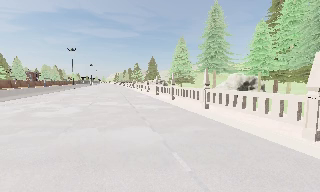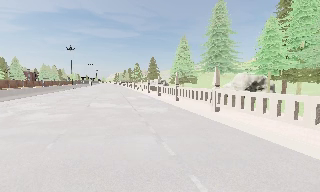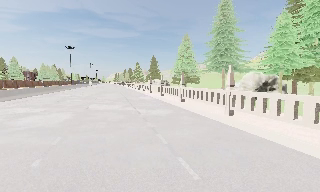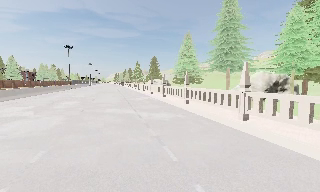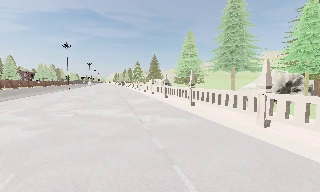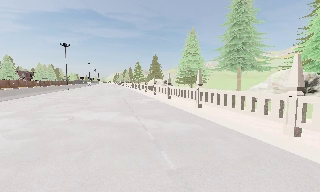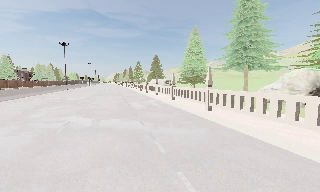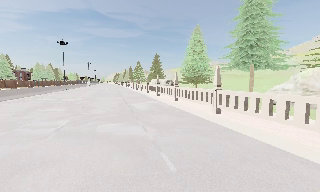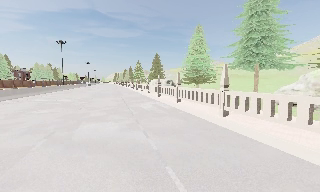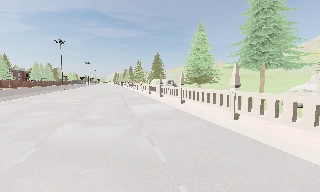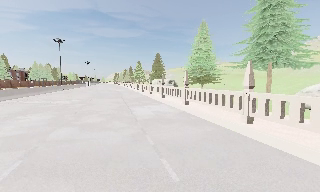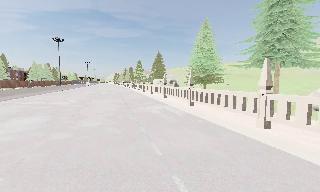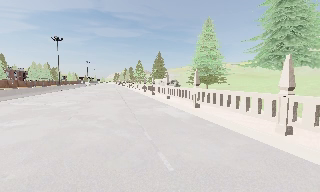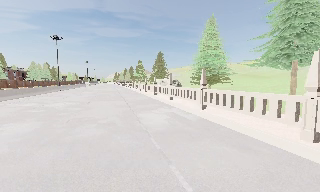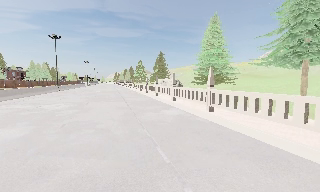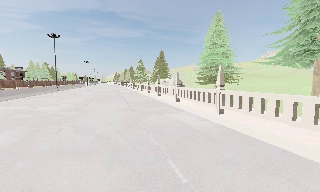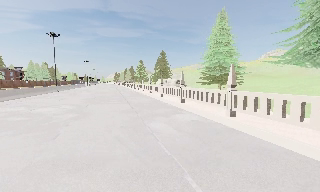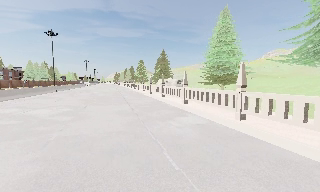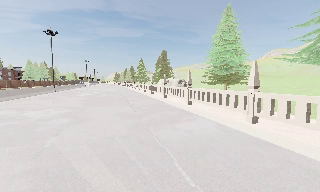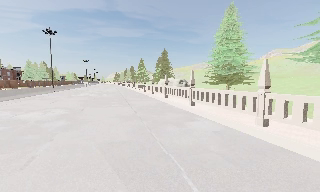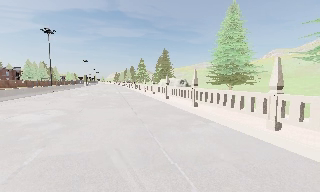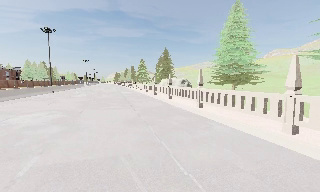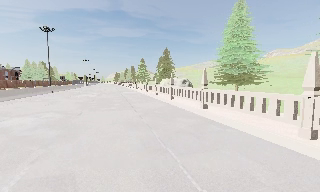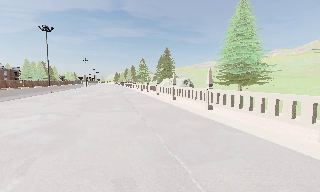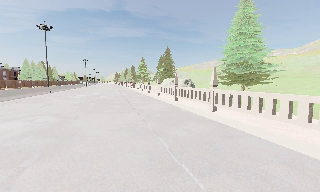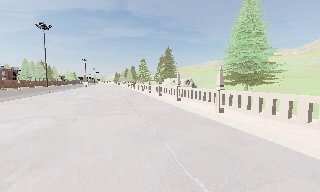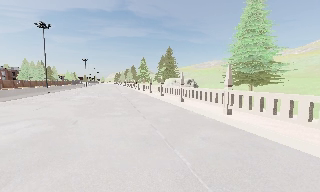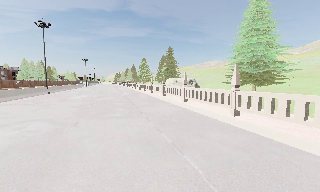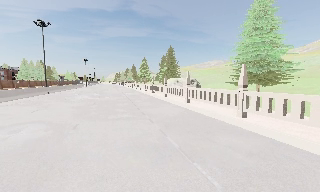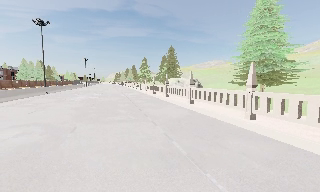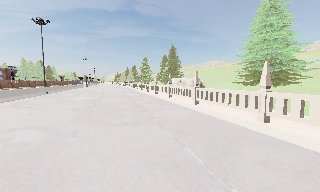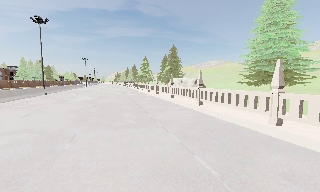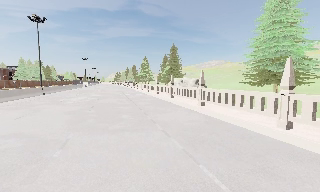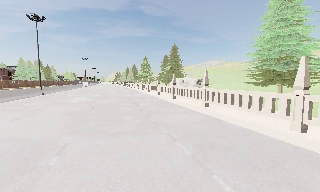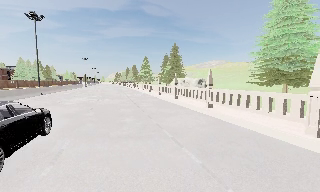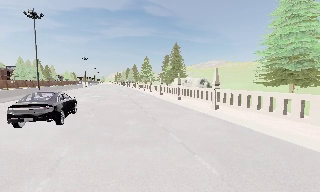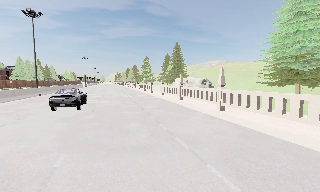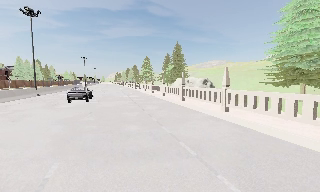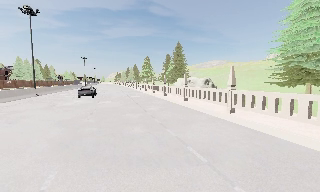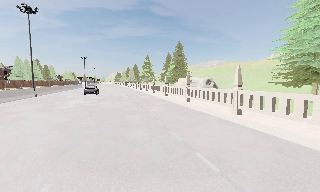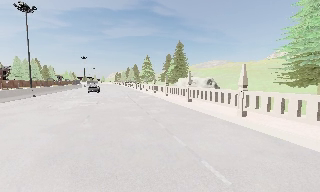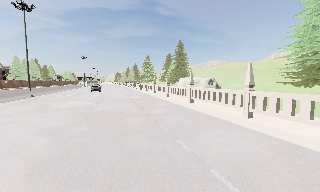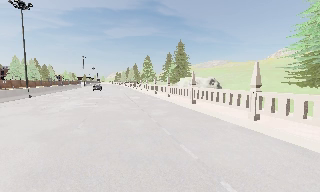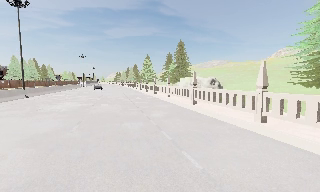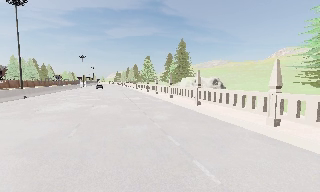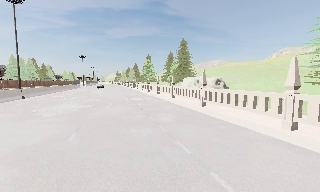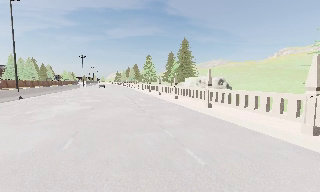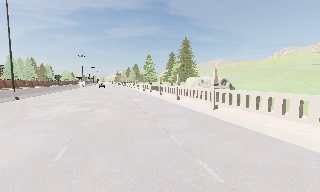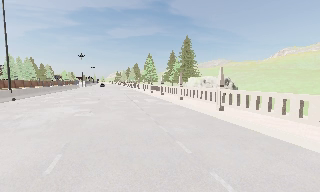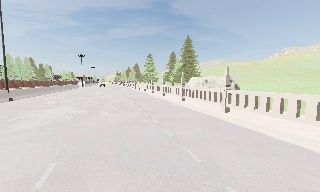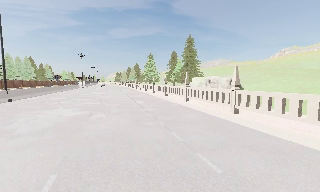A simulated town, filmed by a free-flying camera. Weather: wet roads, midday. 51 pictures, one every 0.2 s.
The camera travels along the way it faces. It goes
forward.
0.0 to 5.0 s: The camera travels forward, about 20 m, so what stands in front looms larger. It loses speed.
5.0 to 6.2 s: The camera travels forward and to its left, about 3 m, so what stands in front looms larger.
6.2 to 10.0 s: The camera travels forward, about 10 m, so what stands in front looms larger.
The film runs forward here.
